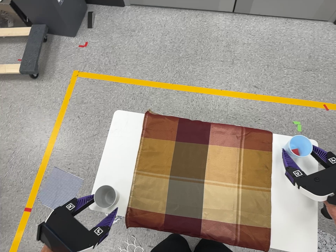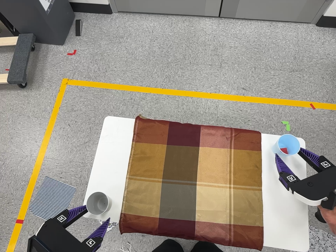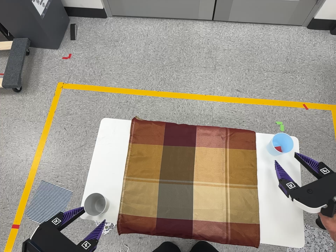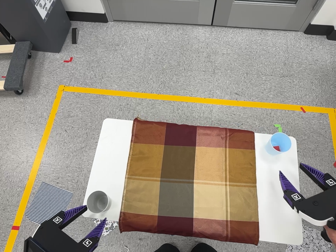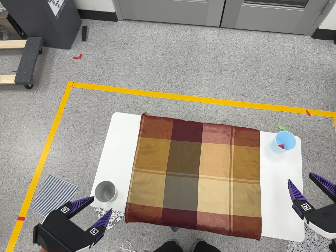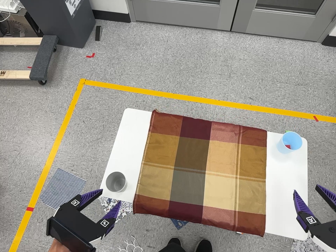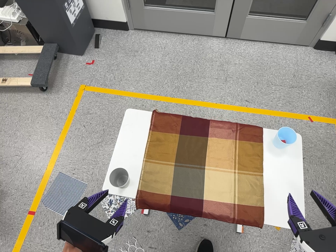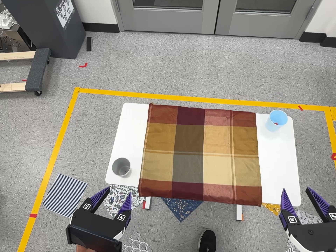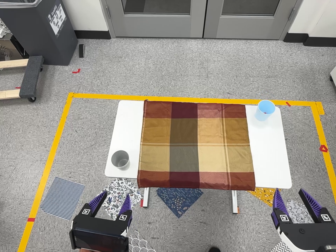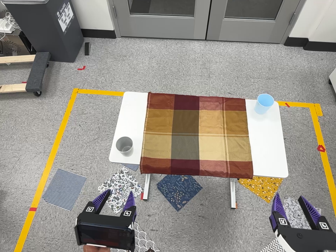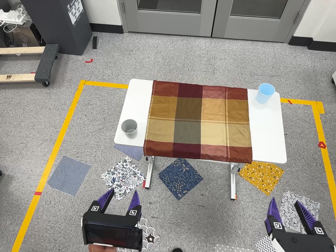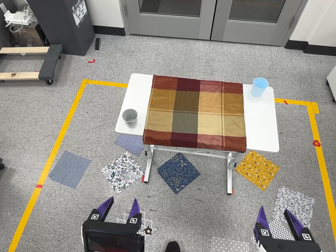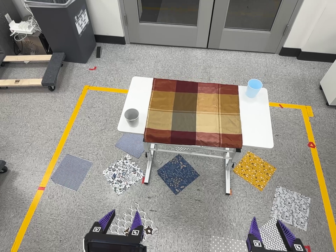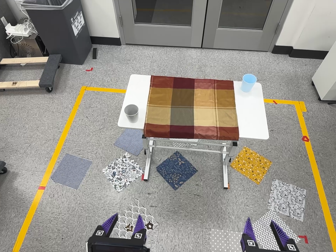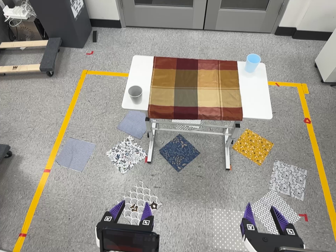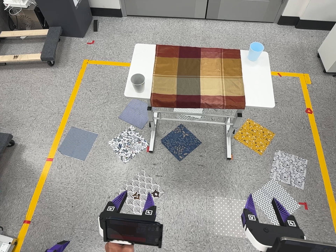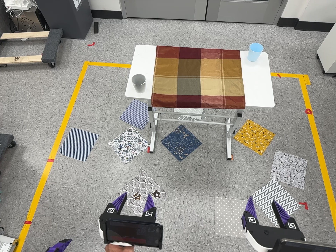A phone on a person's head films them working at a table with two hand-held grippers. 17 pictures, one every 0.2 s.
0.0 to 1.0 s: The camera travels backward and toward the bottom of its view, about 14 cm, so what stands in front gets smaller.
1.0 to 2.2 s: The camera travels toward the bottom of its view and backward, about 50 cm, so close, fixed things drift upward. Its aim tips toward the top of its view by about 10 degrees.
2.2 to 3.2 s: The camera travels toward the bottom of its view and backward, about 22 cm, so close, fixed things drift upward.
The film runs backward here.
